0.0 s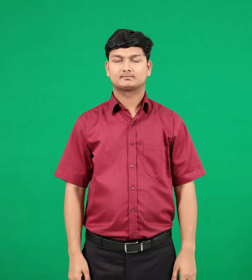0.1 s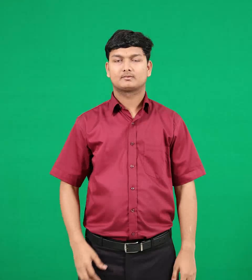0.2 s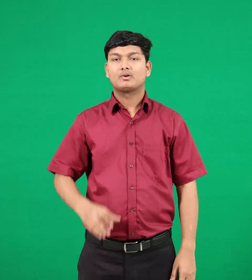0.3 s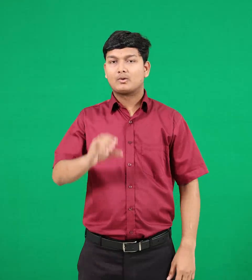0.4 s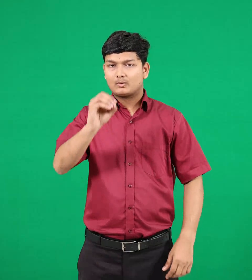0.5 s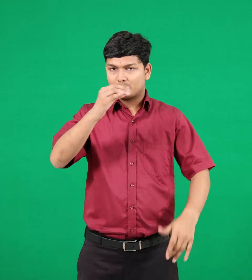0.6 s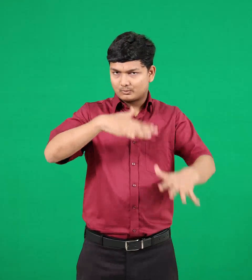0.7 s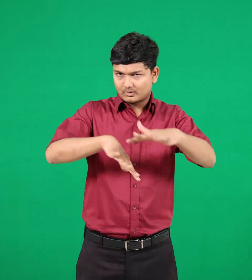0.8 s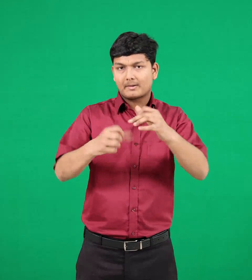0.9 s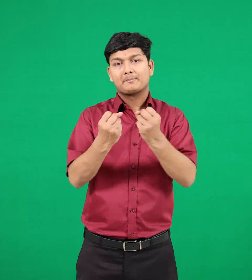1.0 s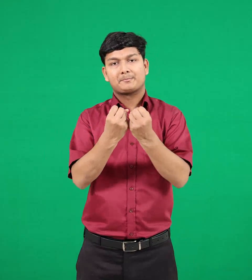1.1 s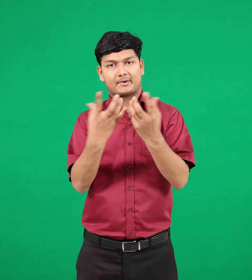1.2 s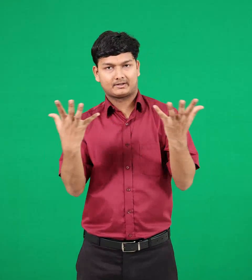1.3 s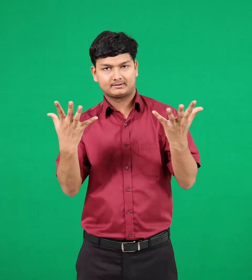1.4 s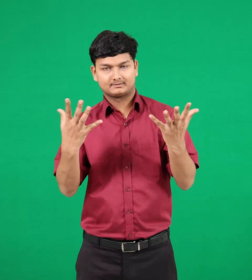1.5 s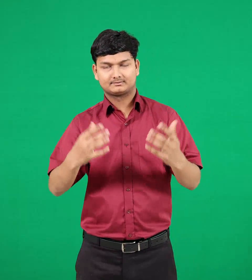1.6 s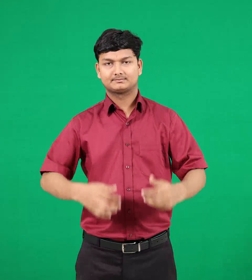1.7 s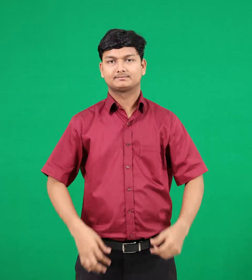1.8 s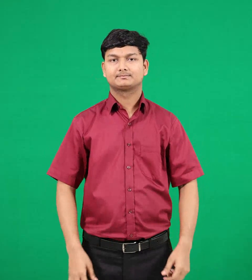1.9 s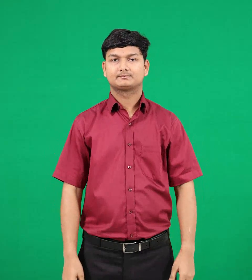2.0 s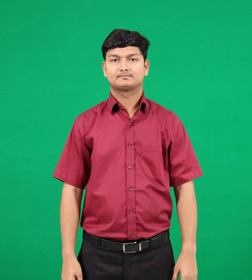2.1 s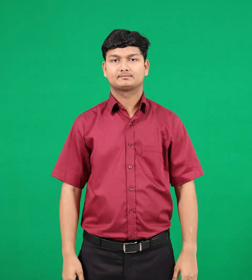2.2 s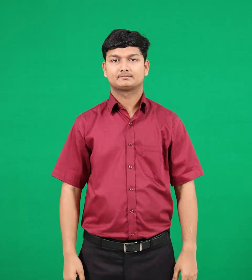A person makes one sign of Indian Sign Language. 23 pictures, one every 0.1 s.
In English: organizes
